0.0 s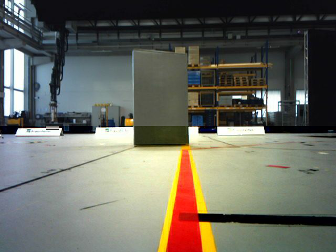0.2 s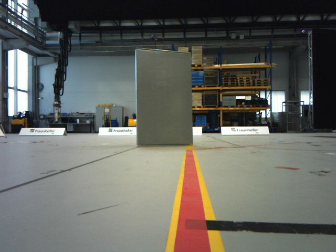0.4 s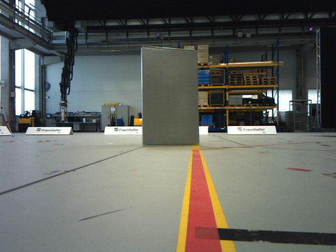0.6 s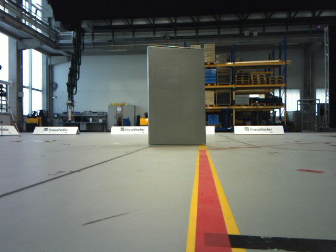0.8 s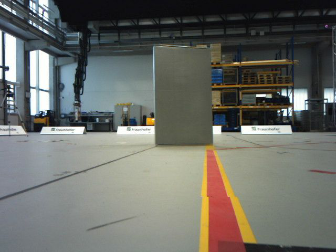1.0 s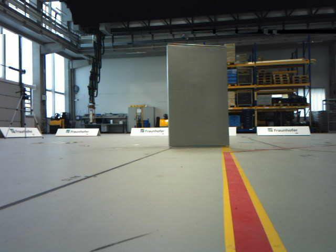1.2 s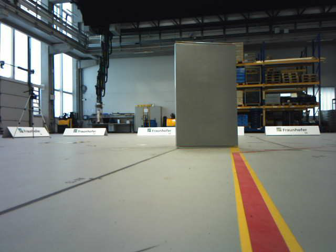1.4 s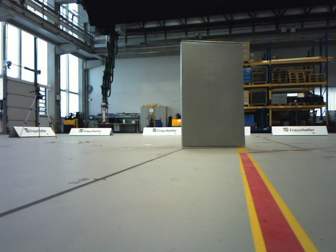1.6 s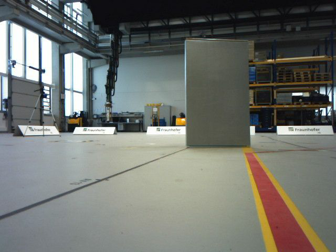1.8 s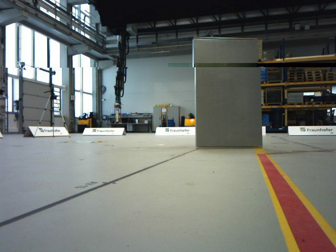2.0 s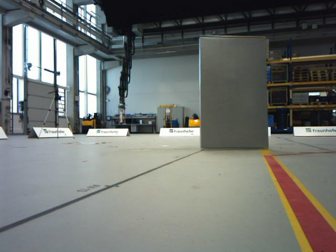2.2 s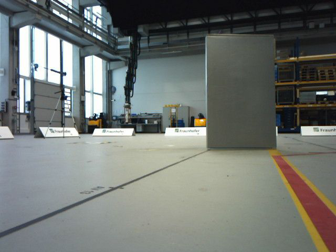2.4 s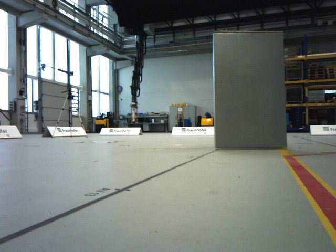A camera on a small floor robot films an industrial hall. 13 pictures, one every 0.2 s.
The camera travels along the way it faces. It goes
forward.
0.0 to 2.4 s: The scene slides to the right, as the camera pans about 15 degrees to its left. It travels forward, about 0.5 m, so what stands in front looms larger.
The film runs forward here.
